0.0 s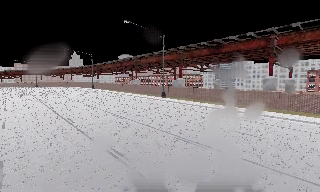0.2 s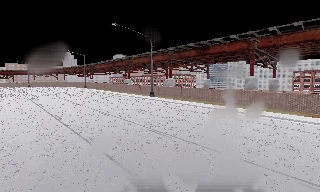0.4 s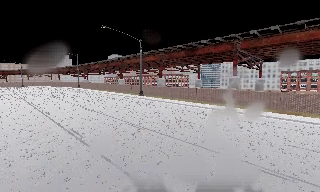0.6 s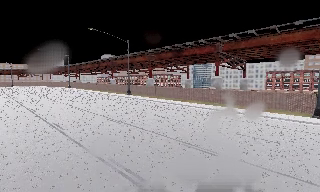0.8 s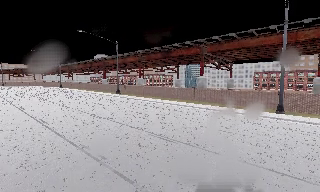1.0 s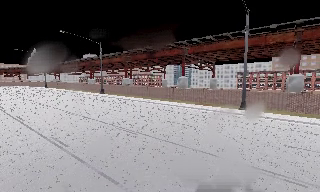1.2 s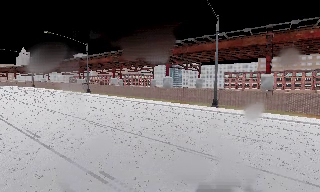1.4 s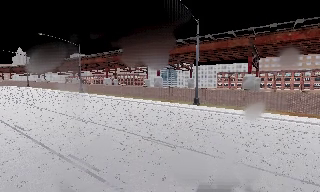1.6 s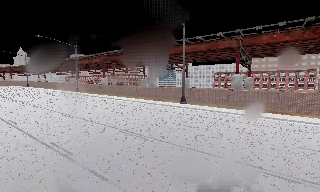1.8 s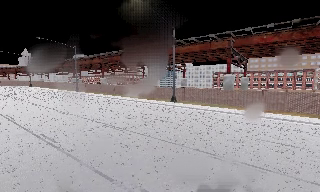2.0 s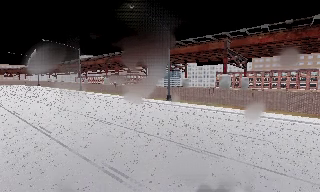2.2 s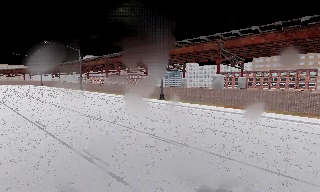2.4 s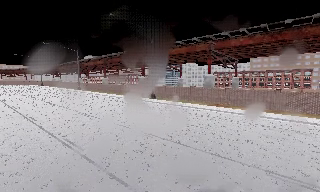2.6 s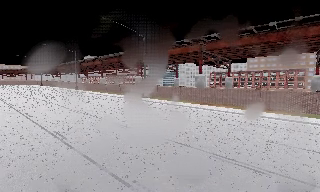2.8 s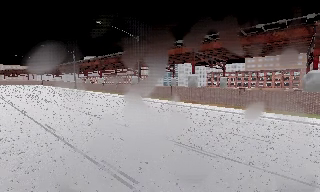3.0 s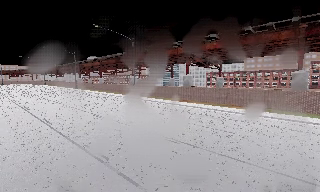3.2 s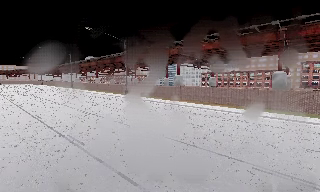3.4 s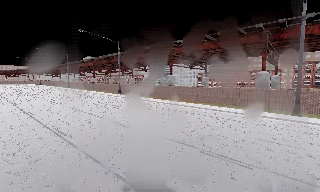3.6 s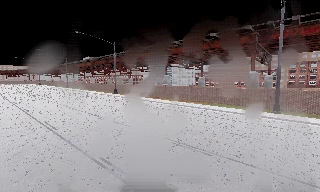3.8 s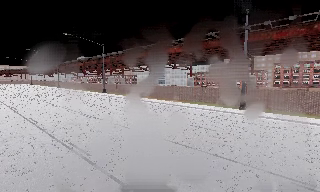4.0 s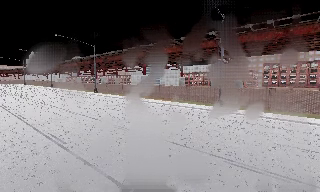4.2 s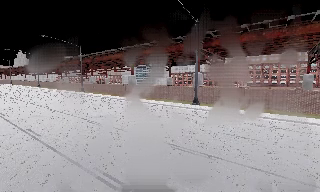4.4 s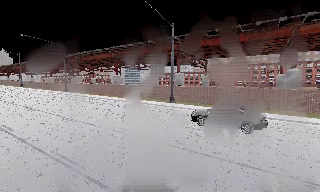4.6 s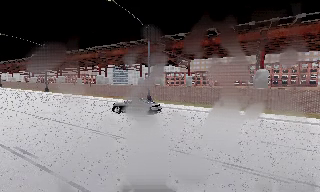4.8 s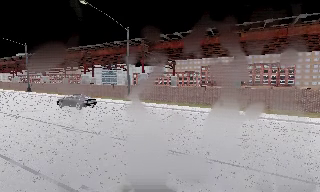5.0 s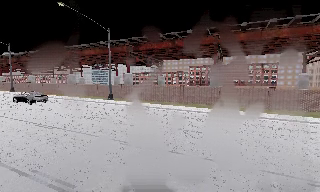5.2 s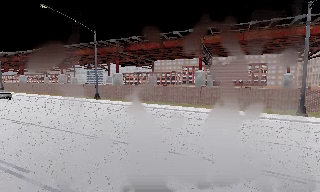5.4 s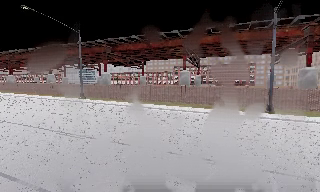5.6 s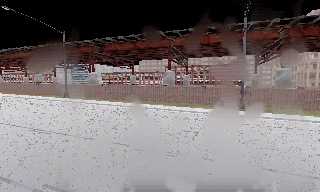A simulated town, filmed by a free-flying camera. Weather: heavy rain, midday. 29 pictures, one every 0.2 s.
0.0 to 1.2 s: The scene slides to the left, as the camera pans about 10 degrees to its right. It travels to its right and backward, about 12 m, so close, fixed things drift to the left.
1.2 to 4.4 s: The camera travels to its right and backward, about 30 m, so close, fixed things drift to the left.
4.4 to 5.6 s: The scene slides to the left, as the camera pans about 15 degrees to its right. It travels to its right and backward, about 12 m, so close, fixed things drift to the left.
The film runs forward here.
